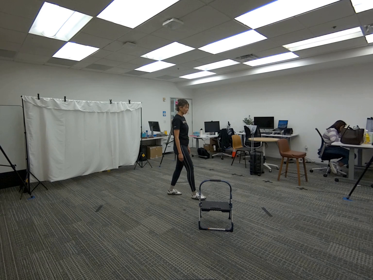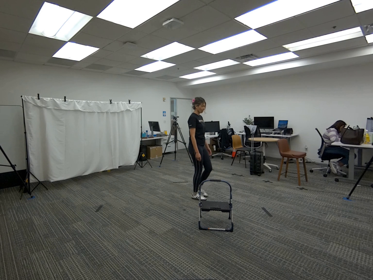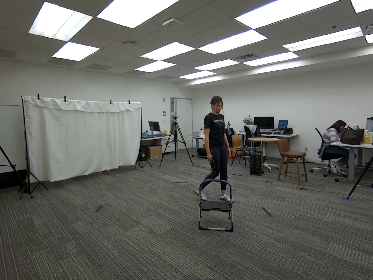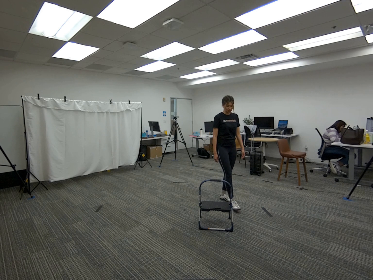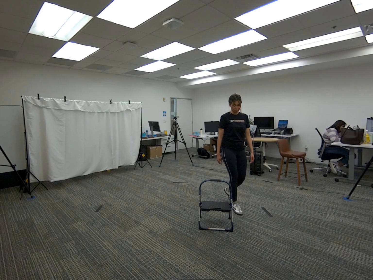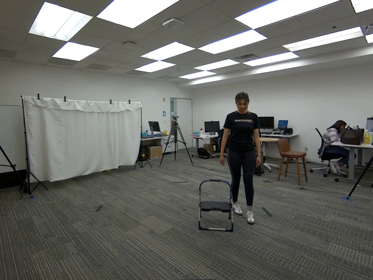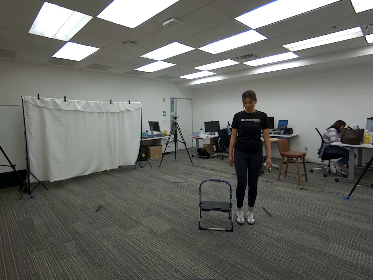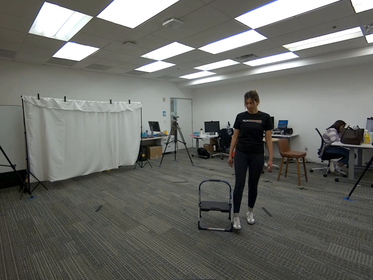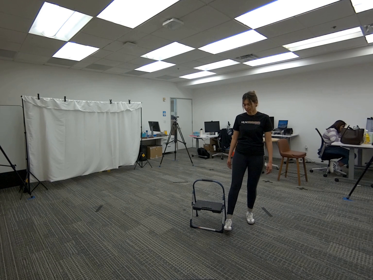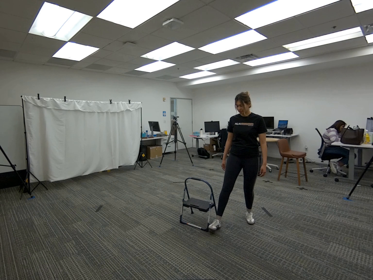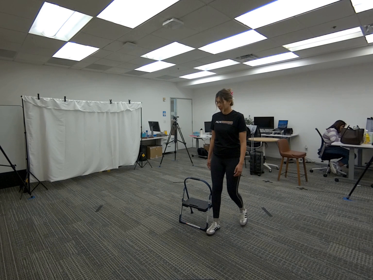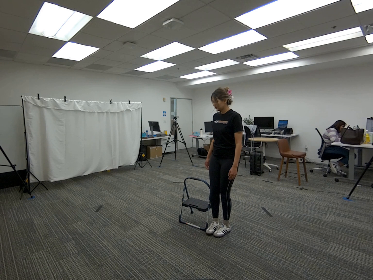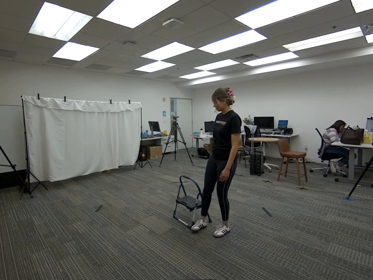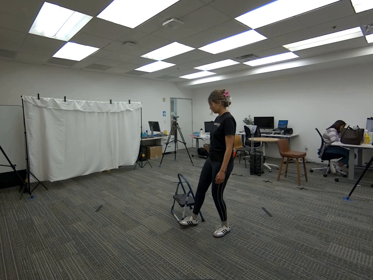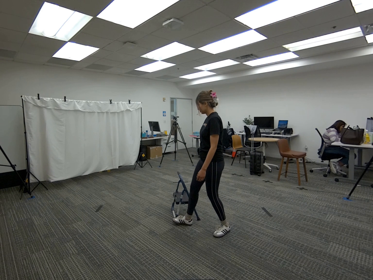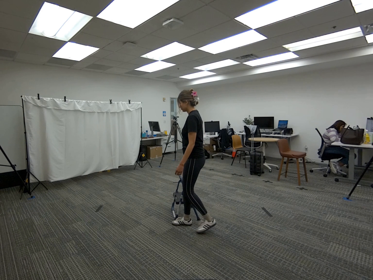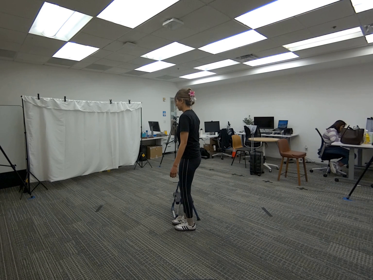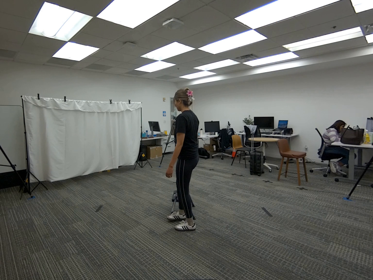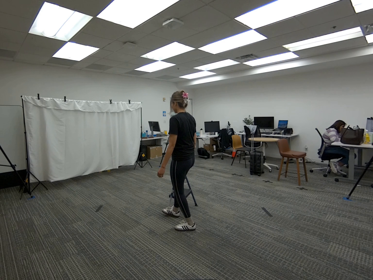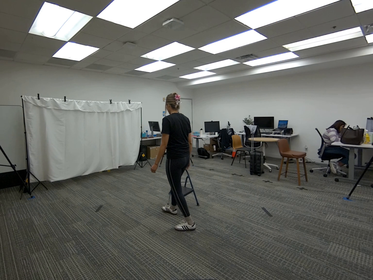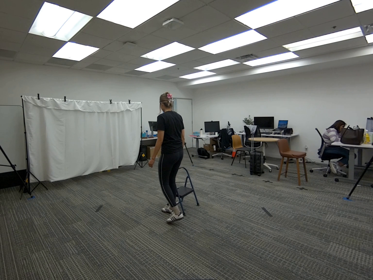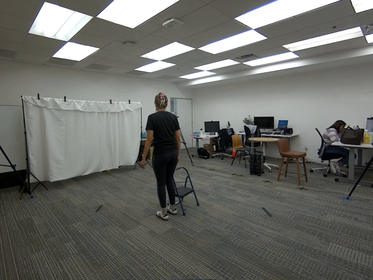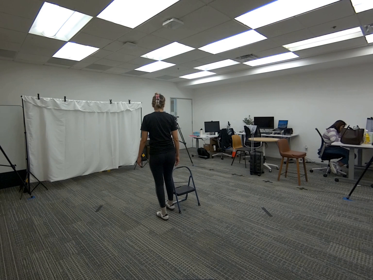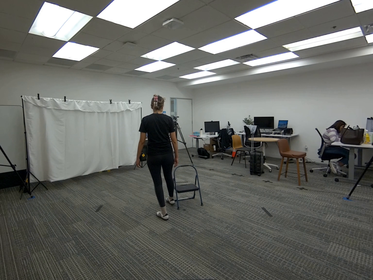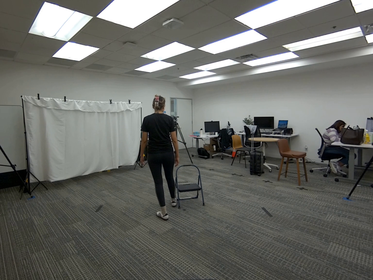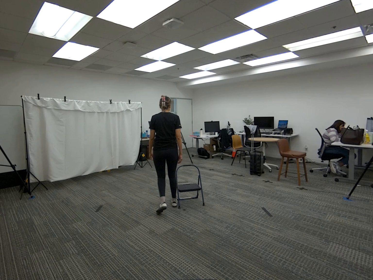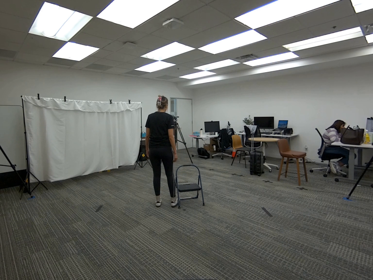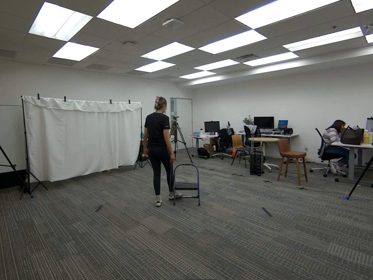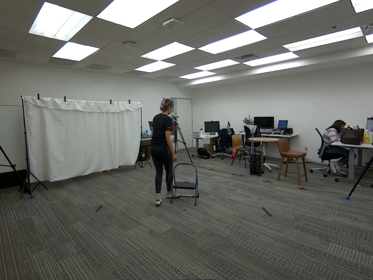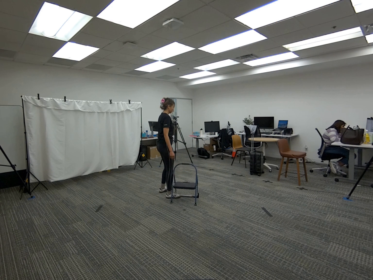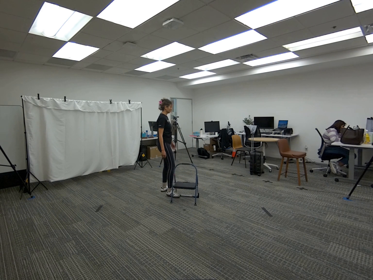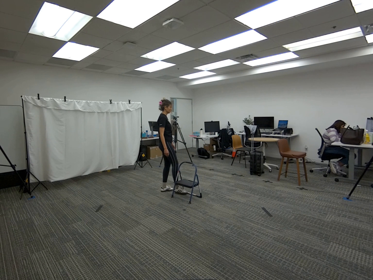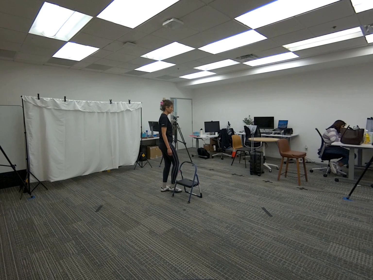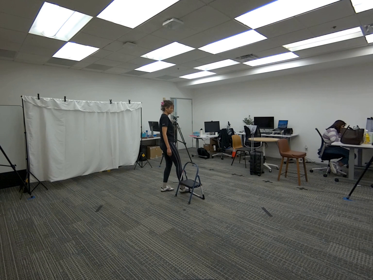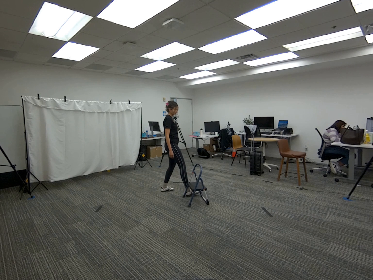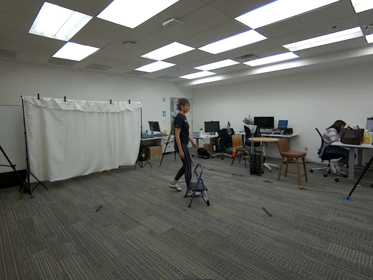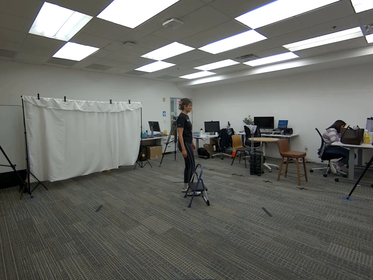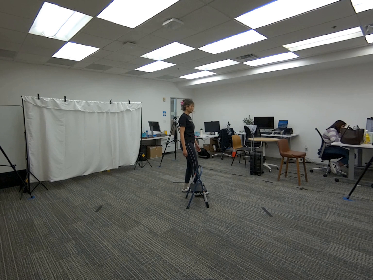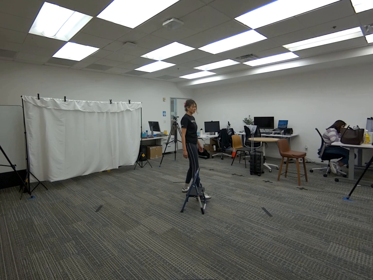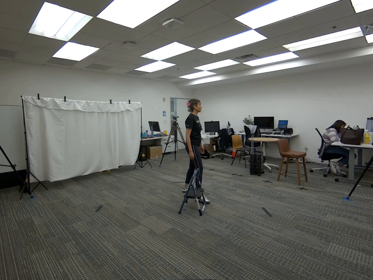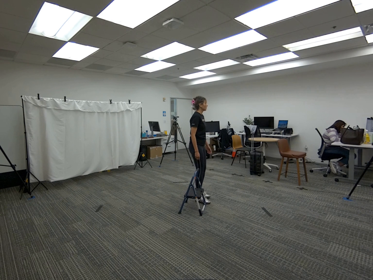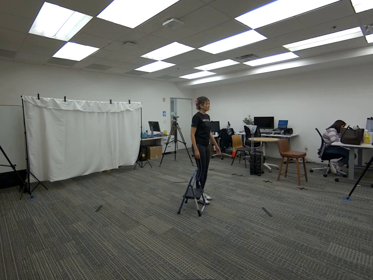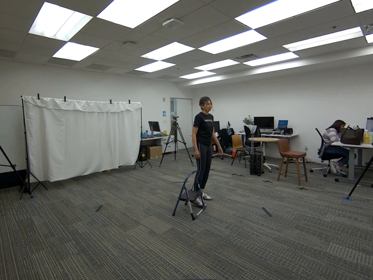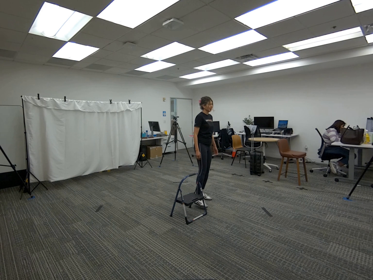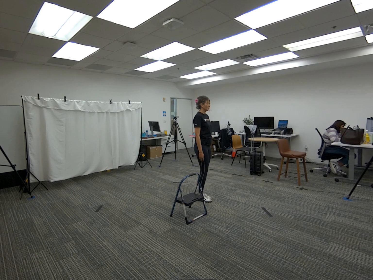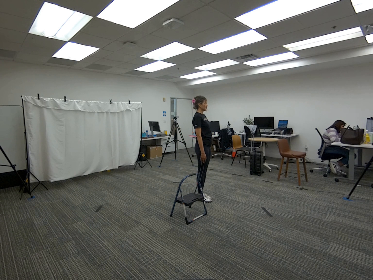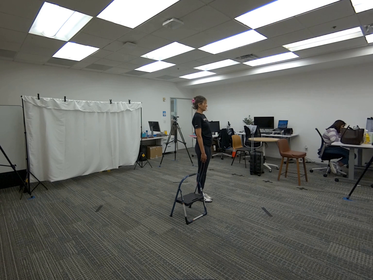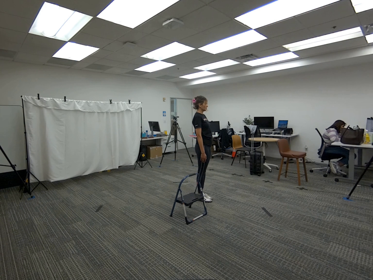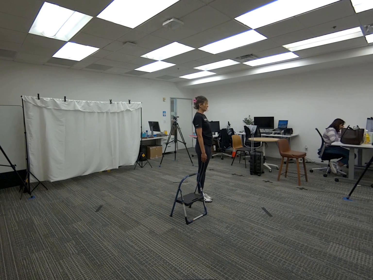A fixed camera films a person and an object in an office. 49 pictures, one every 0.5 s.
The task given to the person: Walk over to the step ladder. Use your right foot to push the step ladder around the bounding area until the end of sequence.
